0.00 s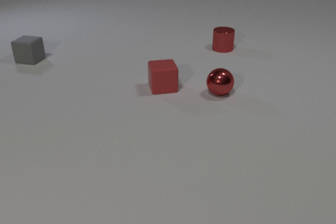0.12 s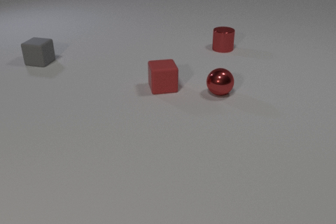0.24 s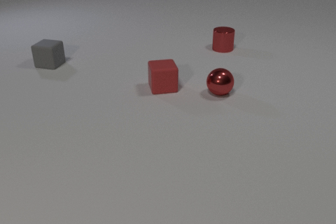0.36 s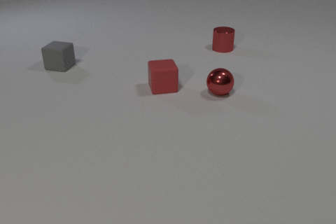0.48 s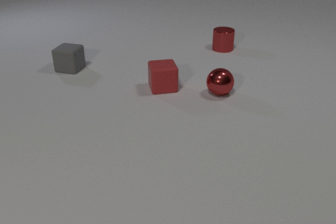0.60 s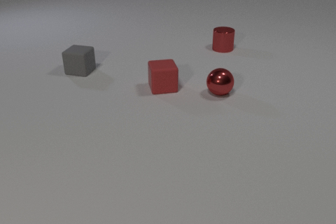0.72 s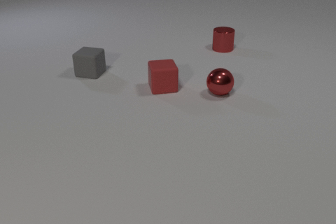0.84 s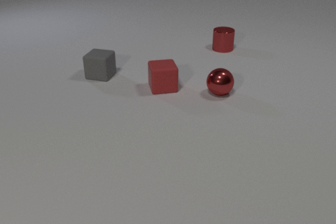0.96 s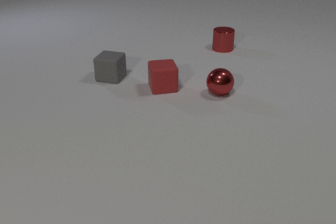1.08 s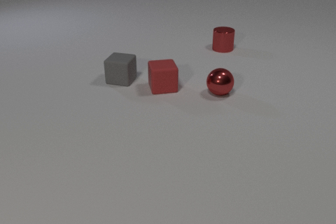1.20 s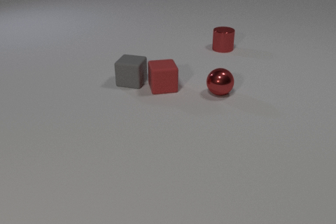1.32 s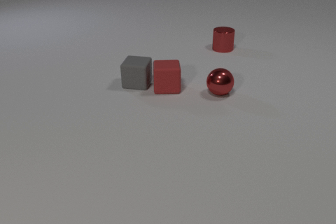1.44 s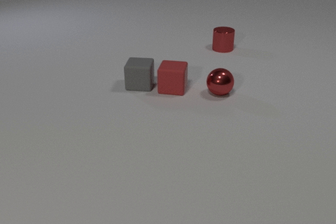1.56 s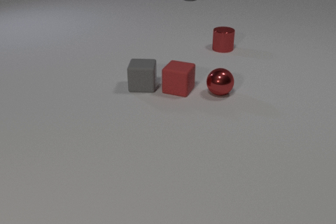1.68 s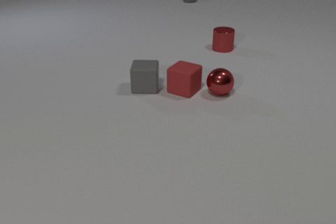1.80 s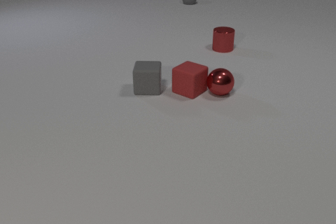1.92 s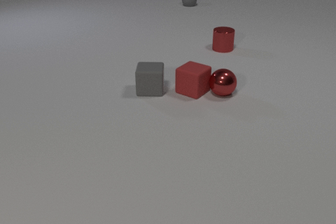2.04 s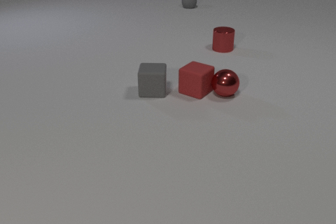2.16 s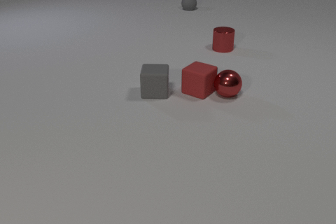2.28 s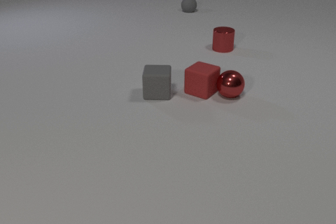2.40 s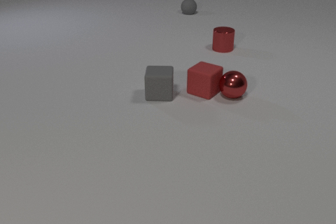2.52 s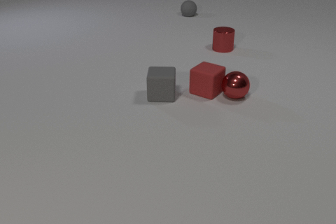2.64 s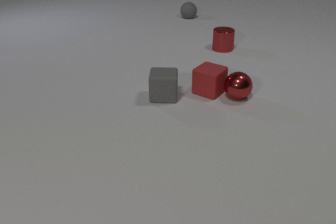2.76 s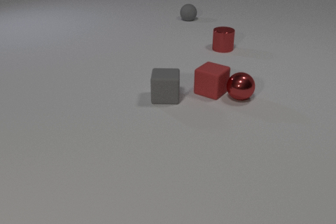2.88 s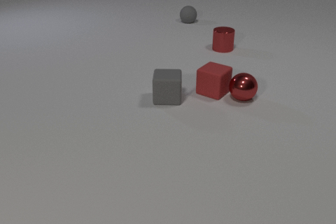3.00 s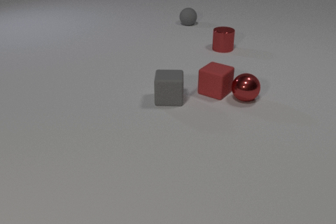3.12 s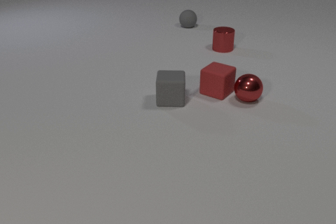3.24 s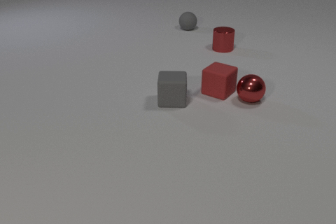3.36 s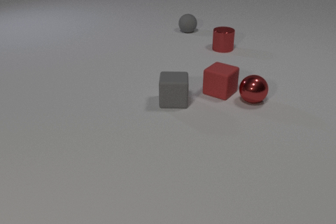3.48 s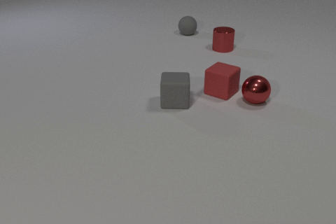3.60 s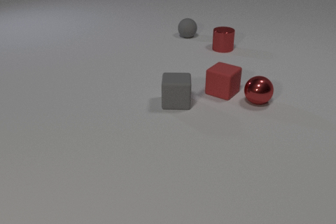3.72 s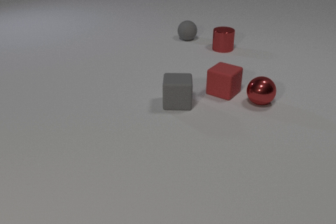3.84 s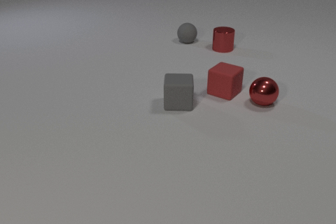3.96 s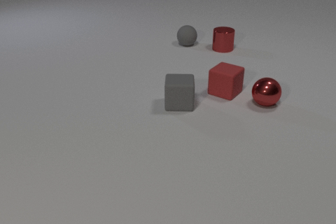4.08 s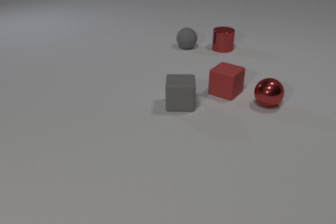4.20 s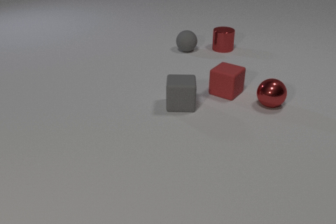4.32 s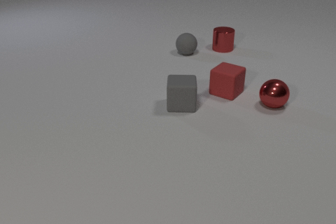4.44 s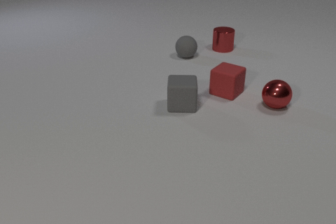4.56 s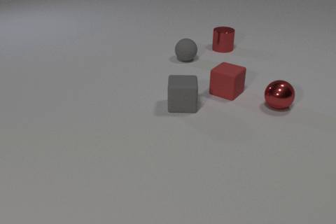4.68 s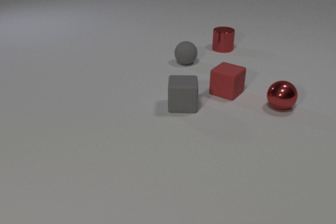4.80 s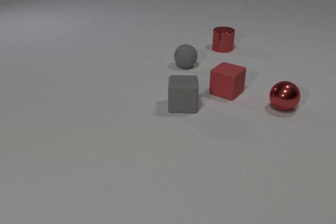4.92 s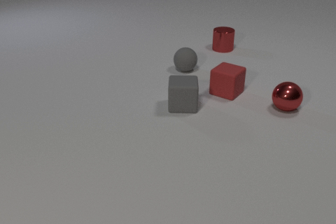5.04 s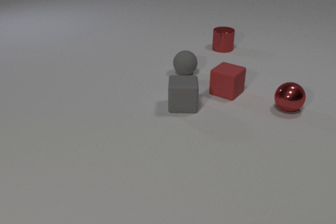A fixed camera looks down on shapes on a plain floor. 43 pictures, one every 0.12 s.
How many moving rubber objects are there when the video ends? 1.
What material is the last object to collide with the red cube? metal.
What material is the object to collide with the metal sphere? rubber.
0.00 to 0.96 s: The gray rubber cube slides to the right and toward the camera.
0.96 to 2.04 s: The gray rubber cube slides to the right and toward the camera. The red rubber cube slides to the right, spins clockwise seen from above by about 45 degrees, its near face sliding to the left. The gray rubber sphere comes in at the top edge, rolls toward the camera. The gray rubber cube and the red rubber cube collide. The red rubber cube and the red metal sphere collide.
2.04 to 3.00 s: The gray rubber cube slides toward the camera and to the right. The red rubber cube slides to the right. The gray rubber sphere rolls toward the camera. The red metal sphere rolls to the right.
3.00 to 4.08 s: The gray rubber cube slides to the right and toward the camera. The red rubber cube slides to the right. The gray rubber sphere rolls toward the camera. The red metal sphere rolls to the right.
4.08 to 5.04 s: The gray rubber sphere rolls toward the camera. The red metal sphere rolls to the right.
